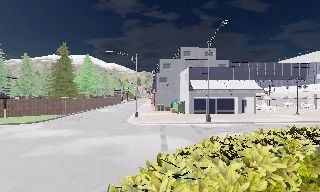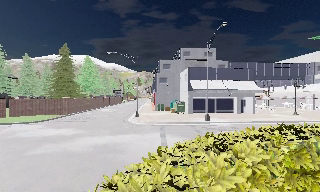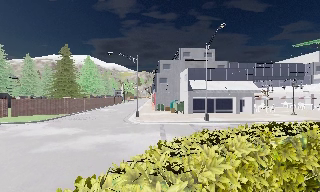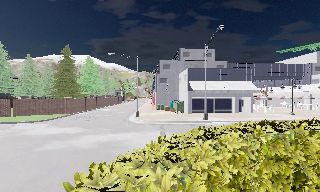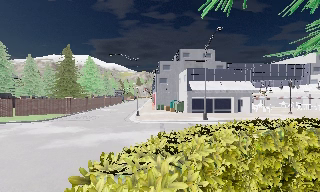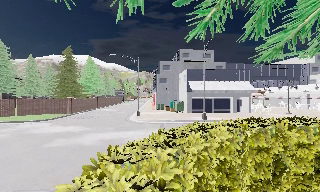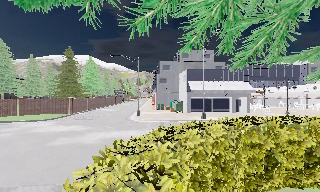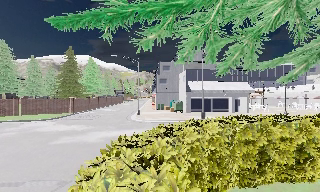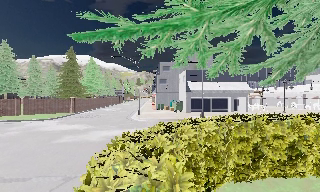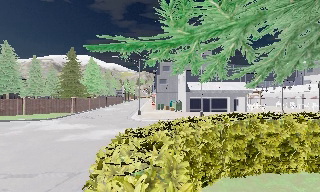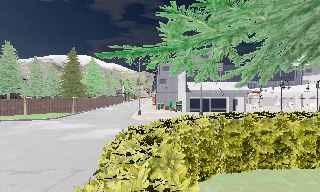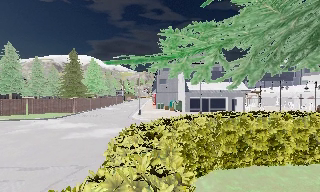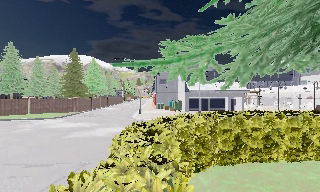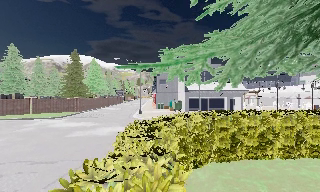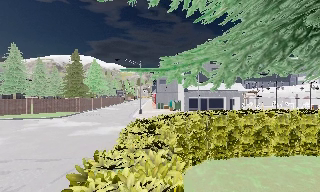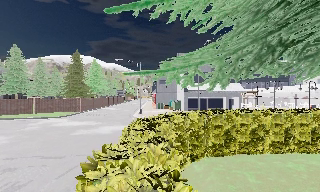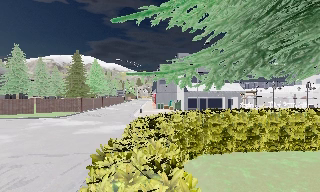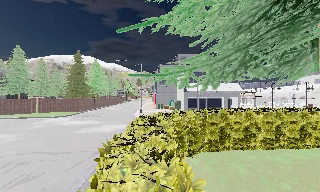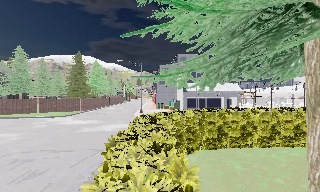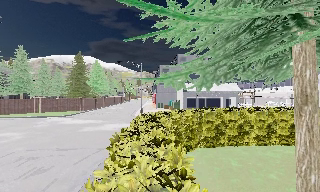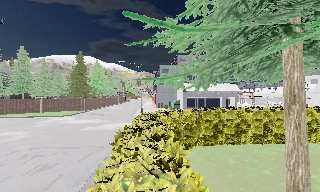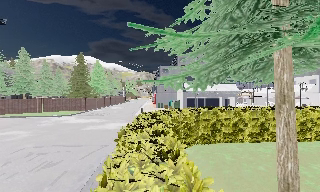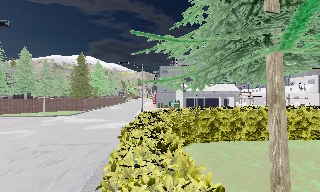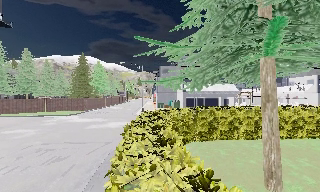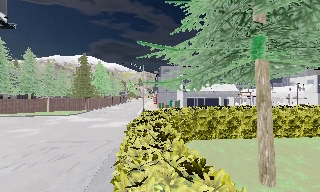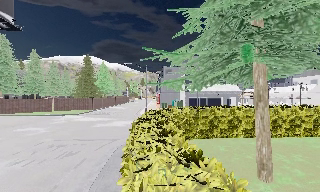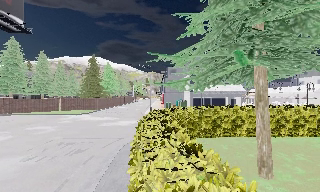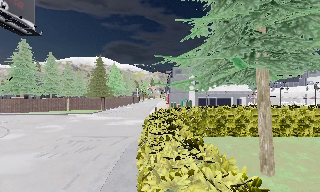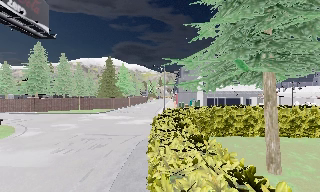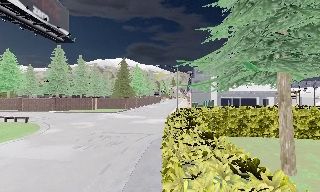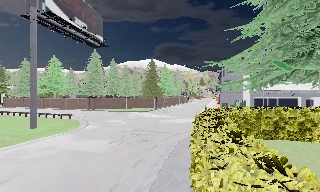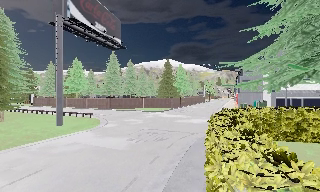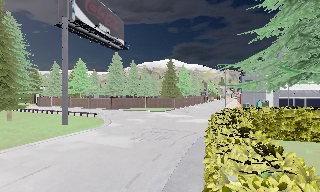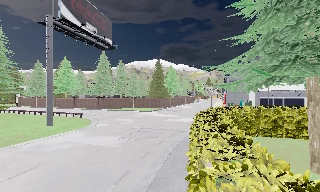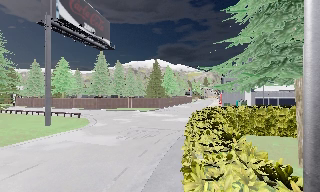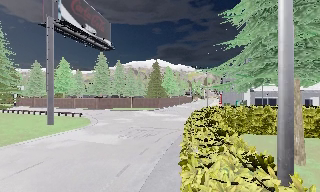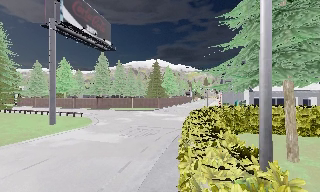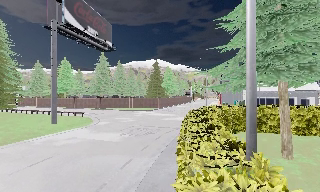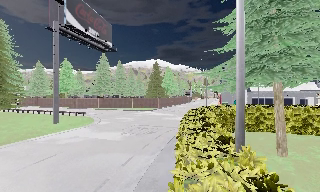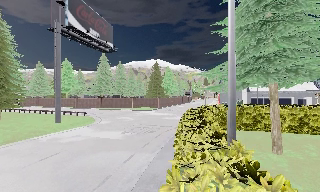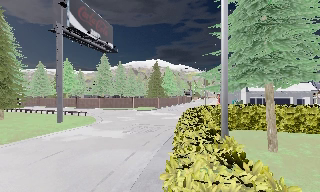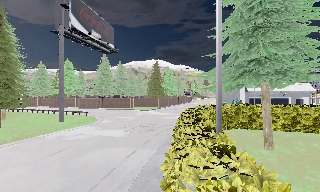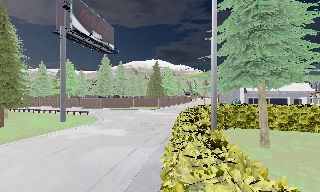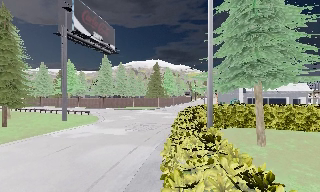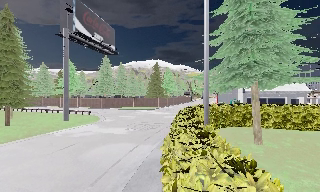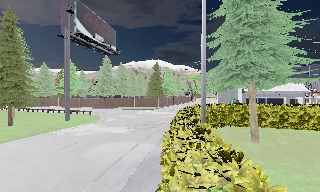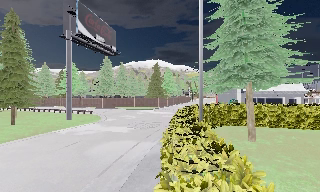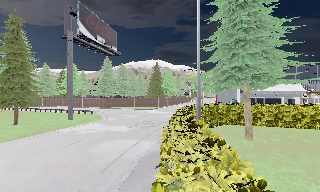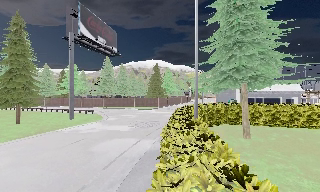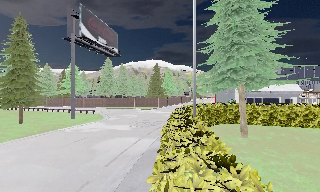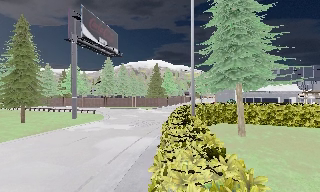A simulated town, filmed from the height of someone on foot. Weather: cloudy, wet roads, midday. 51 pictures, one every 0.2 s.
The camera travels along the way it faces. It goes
backward.
0.0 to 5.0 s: The camera travels backward, about 7 m, so what stands in front gets smaller.
5.0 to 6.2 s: The scene slides to the right, as the camera pans about 25 degrees to its left. It travels backward, about 1.5 m, so what stands in front gets smaller.
6.2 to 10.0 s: The camera travels backward, about 5 m, so what stands in front gets smaller.
The film runs backward here.
